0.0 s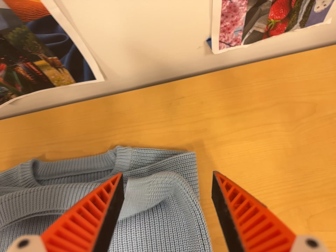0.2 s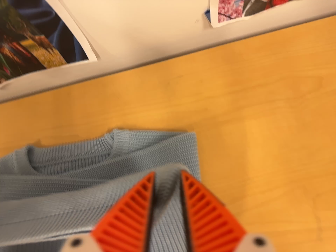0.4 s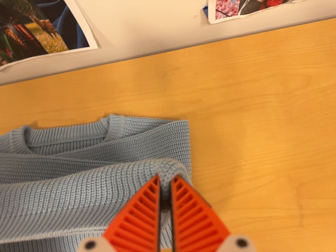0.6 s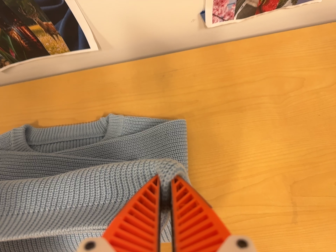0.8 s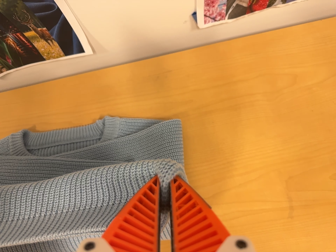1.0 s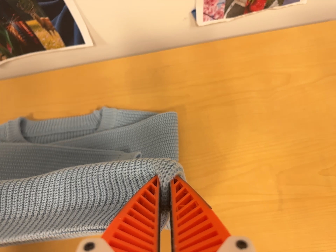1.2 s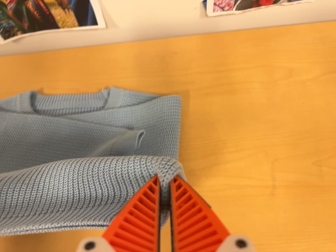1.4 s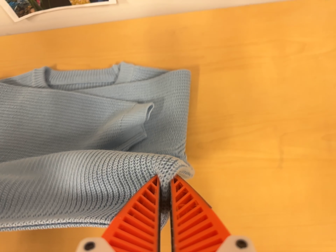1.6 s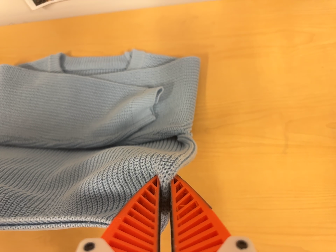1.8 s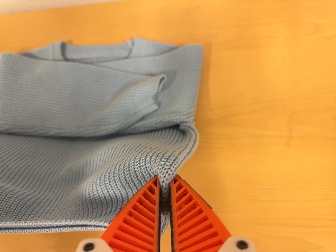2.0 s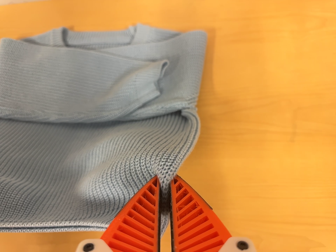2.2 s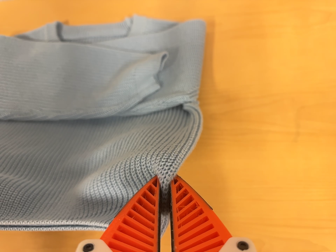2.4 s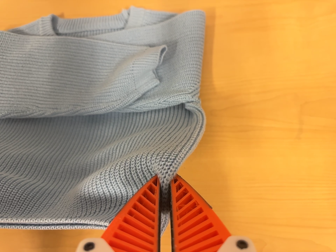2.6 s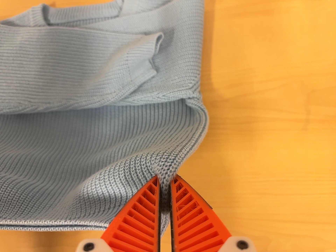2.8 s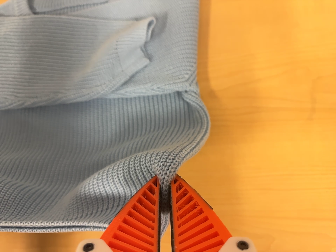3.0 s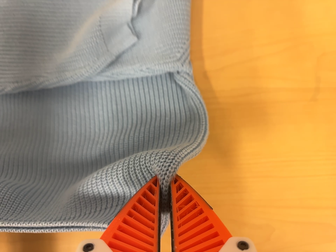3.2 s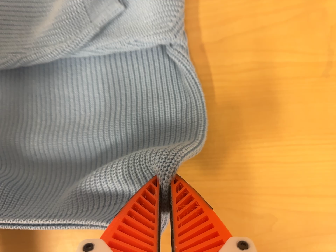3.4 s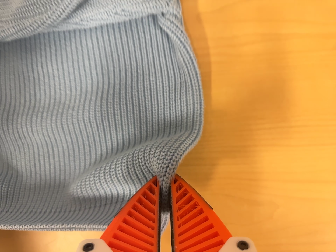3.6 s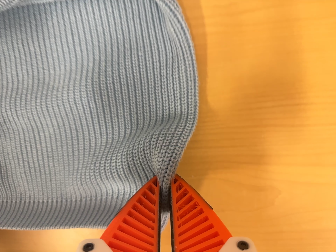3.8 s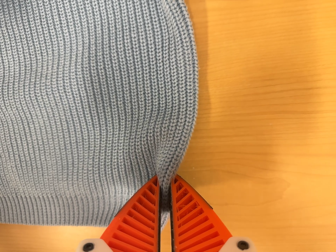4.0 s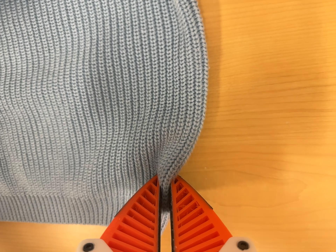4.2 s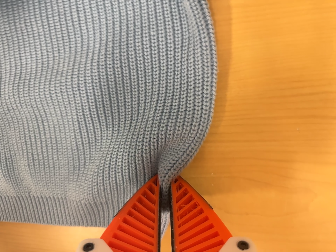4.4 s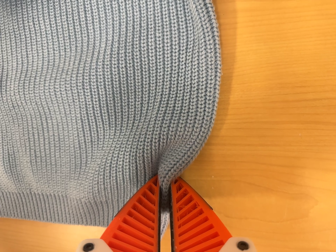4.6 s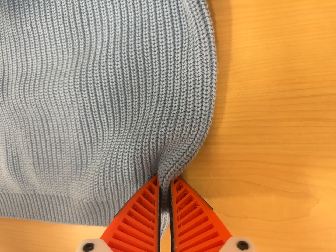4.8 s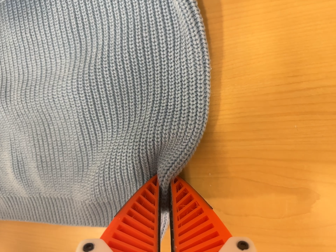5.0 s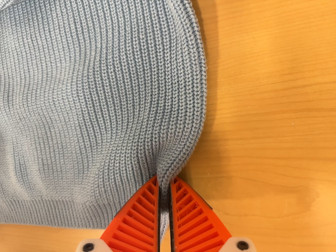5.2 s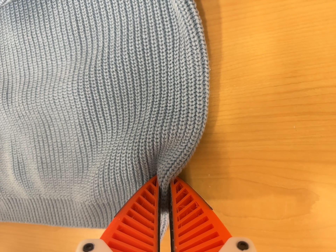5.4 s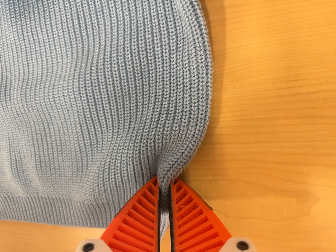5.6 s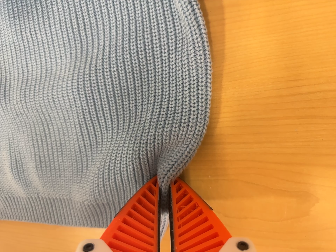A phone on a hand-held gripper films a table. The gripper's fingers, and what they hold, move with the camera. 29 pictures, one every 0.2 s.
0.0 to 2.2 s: The camera travels toward the bottom of its view, about 14 cm, so close, fixed things drift upward. It rolls about its line of sight by about 10 degrees, and the scene rotates clockwise.
2.2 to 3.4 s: The camera travels forward and to its right, about 16 cm, so what stands in front looms larger. Its aim tips toward the bottom of its view by about 20 degrees, and the scene shifts upward.
3.4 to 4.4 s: The camera travels forward, about 6 cm, so what stands in front looms larger.
4.4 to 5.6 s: The camera shifts only a little, or ends up much as it began.
The film runs backward here.
